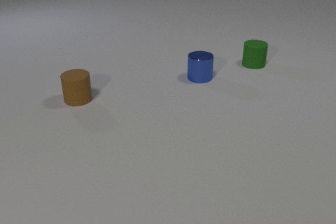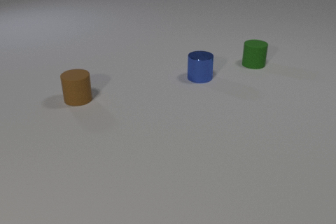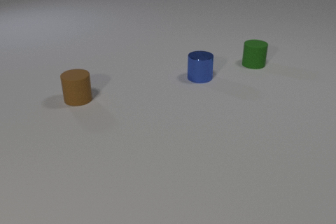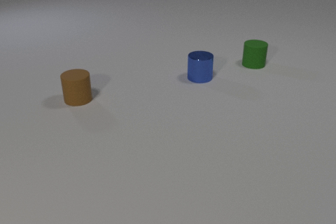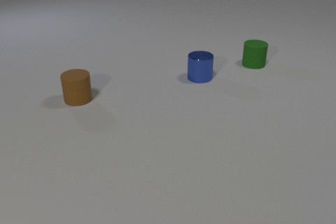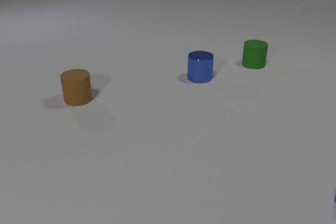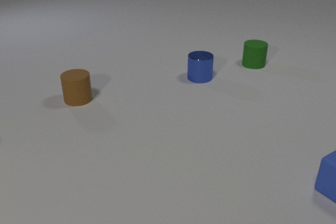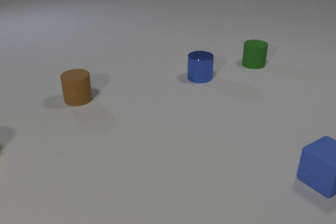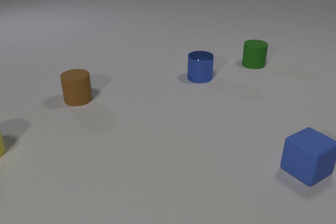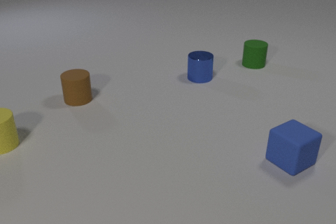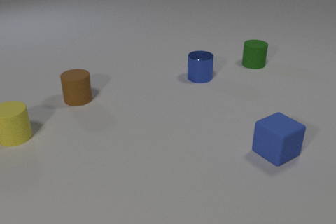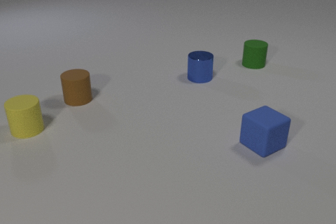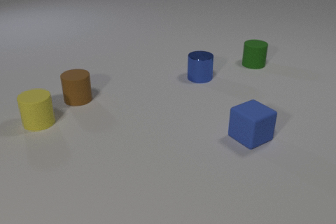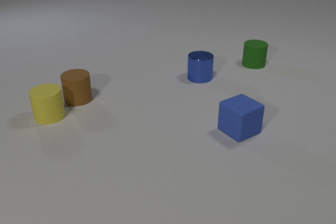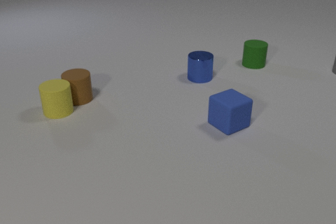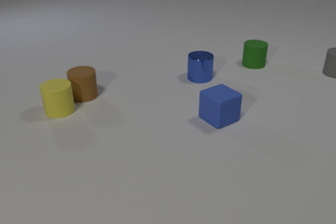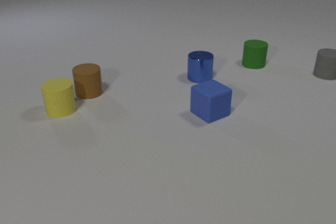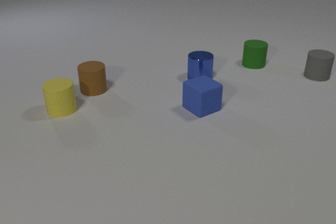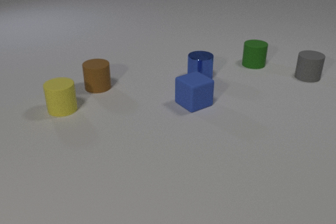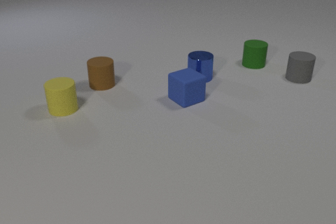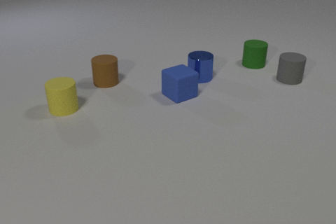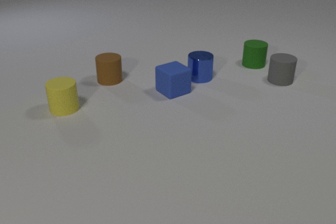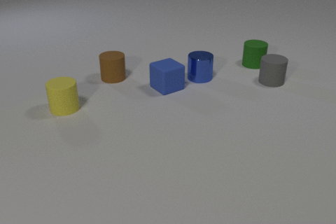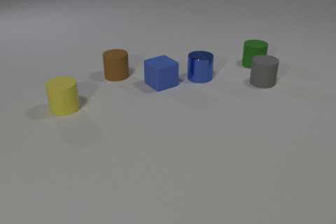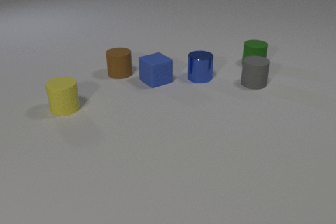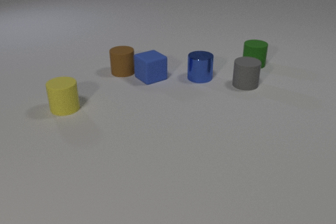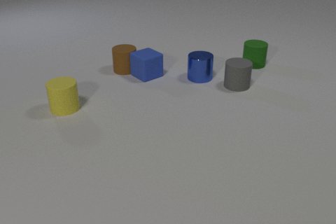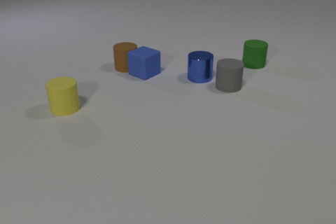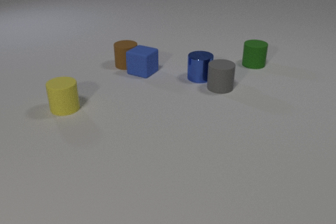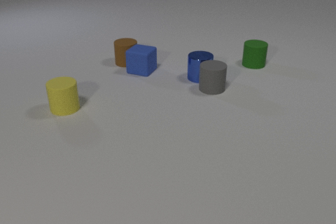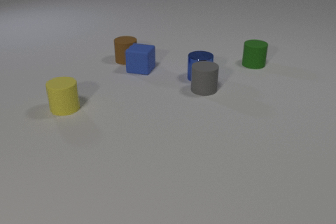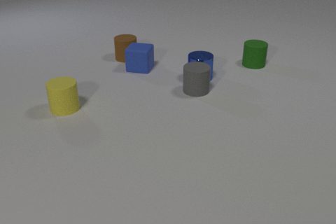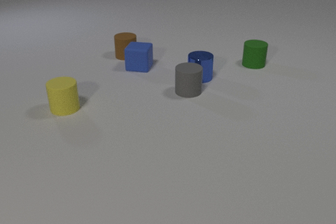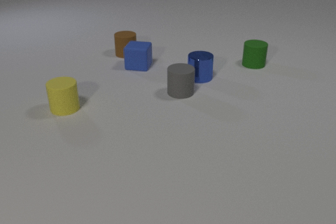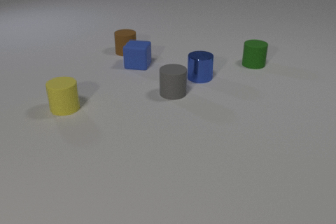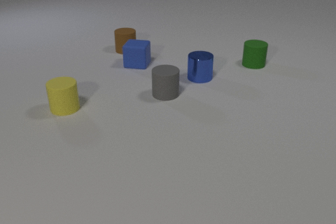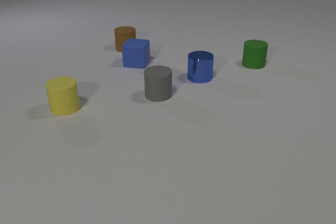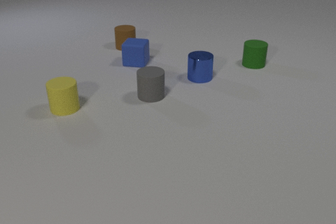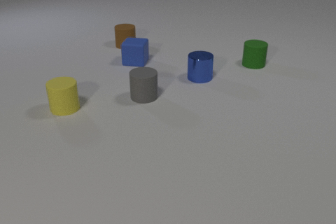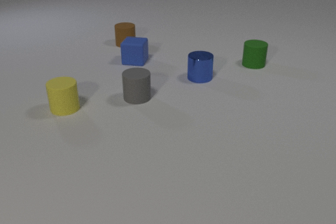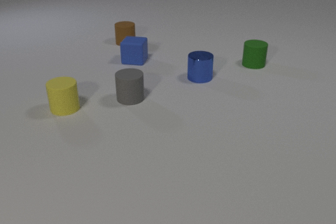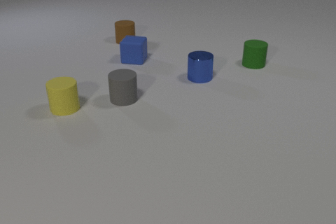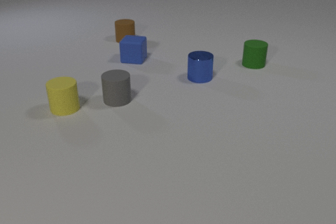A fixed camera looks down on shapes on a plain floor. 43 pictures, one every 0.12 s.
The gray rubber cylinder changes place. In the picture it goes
to the left.
The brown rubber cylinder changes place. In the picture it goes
away from the camera.
0.00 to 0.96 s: The yellow rubber cylinder comes in at the left edge. The blue rubber cube comes in at the right edge, slides to the left and away from the camera.
0.96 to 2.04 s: The yellow rubber cylinder slides to the right and away from the camera. The brown rubber cylinder slides away from the camera and to the right. The gray rubber cylinder comes in at the right edge, slides to the left and toward the camera. The blue rubber cube slides to the left and away from the camera. The yellow rubber cylinder and the brown rubber cylinder collide.
2.04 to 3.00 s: The brown rubber cylinder slides away from the camera and to the right. The gray rubber cylinder slides to the left and toward the camera. The blue rubber cube slides away from the camera and to the left.
3.00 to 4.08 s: The brown rubber cylinder slides away from the camera. The gray rubber cylinder slides to the left. The blue rubber cube slides away from the camera and to the left, spins counterclockwise seen from above by about 45 degrees, its near face sliding to the right. The brown rubber cylinder and the blue rubber cube collide.
4.08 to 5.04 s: The brown rubber cylinder slides away from the camera. The gray rubber cylinder slides to the left. The blue rubber cube slides away from the camera.
How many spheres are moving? 0.
What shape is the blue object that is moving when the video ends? cube.
How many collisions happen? 2.
